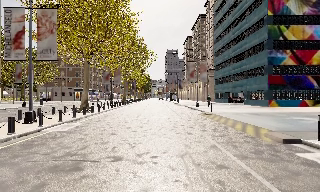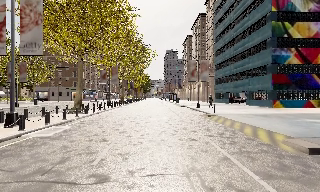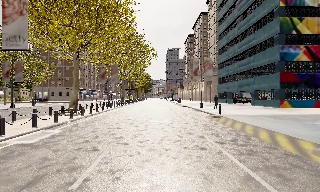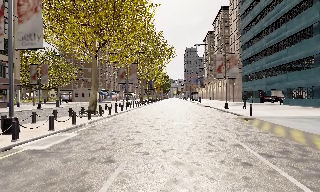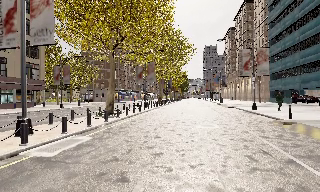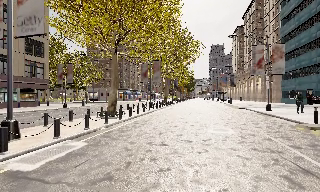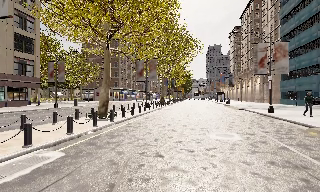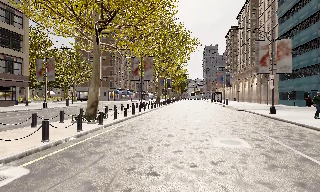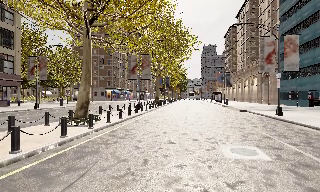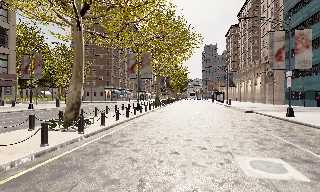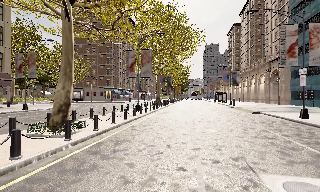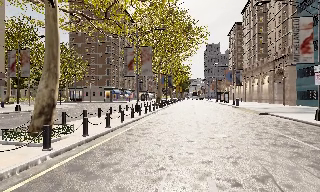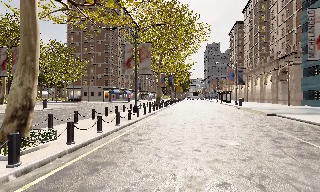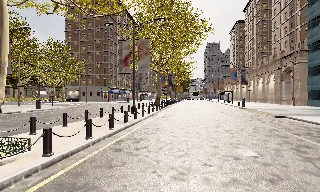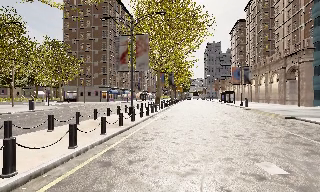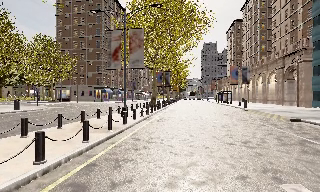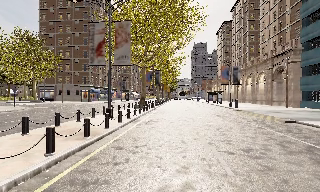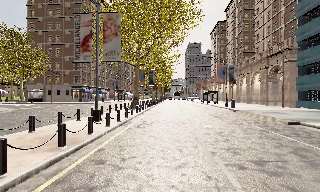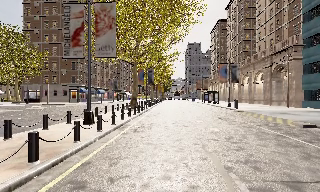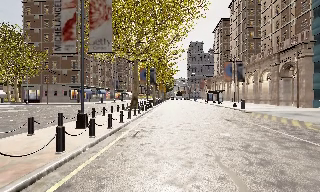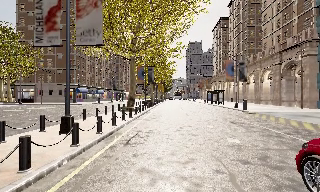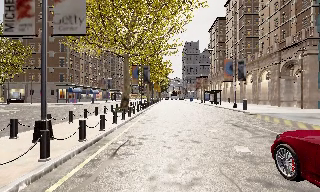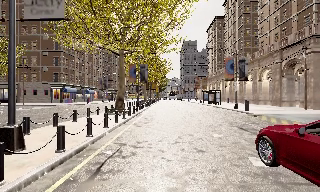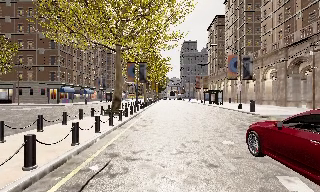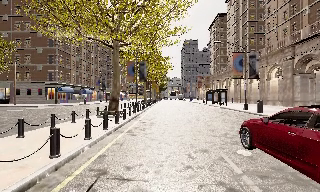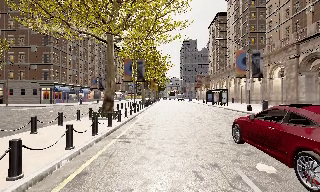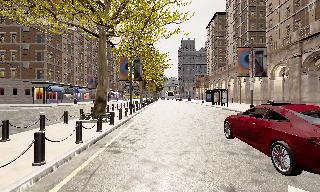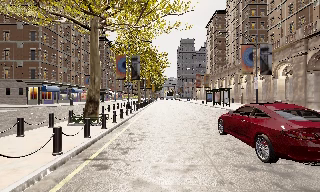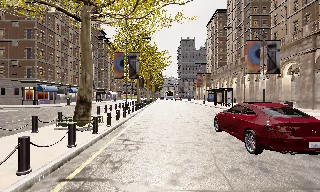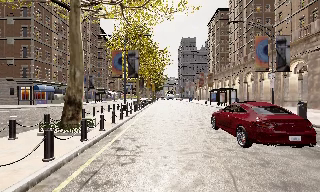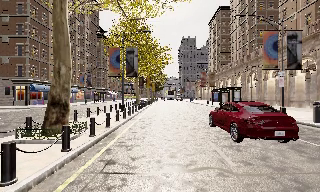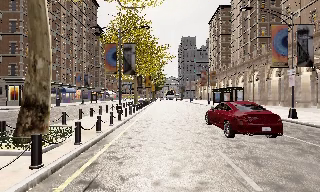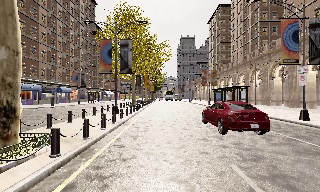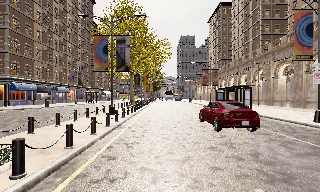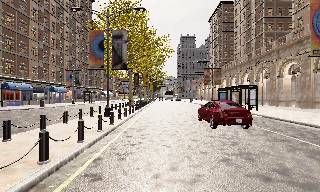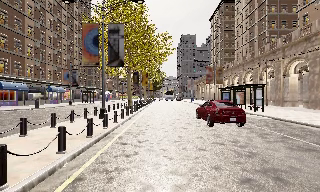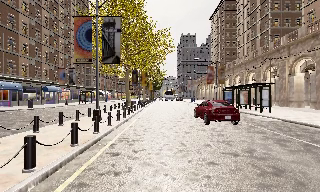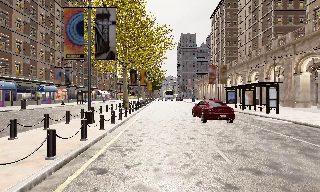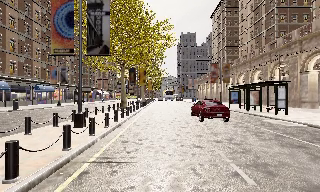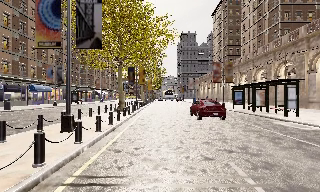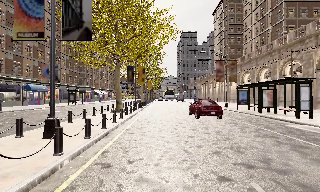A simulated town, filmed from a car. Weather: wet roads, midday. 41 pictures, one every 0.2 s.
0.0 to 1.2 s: The scene slides to the right, as the camera pans about 15 degrees to its left. It travels forward, about 6 m, so what stands in front looms larger.
1.2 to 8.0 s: The camera pans to its right, which is clockwise from overhead, by about 10 degrees. It travels forward, about 35 m, so what stands in front looms larger.
The film runs forward here.
